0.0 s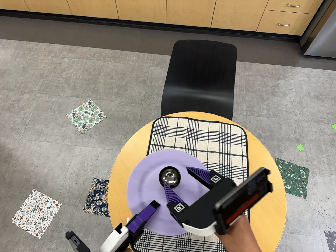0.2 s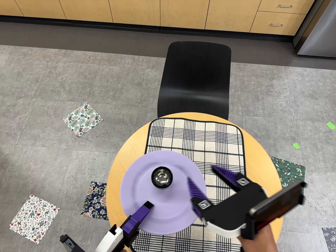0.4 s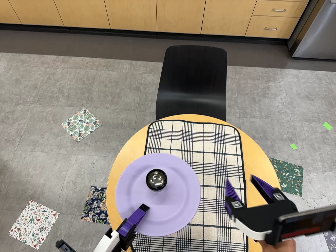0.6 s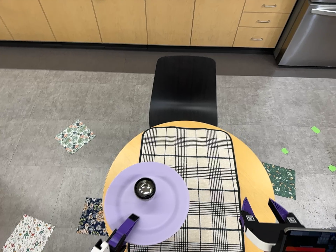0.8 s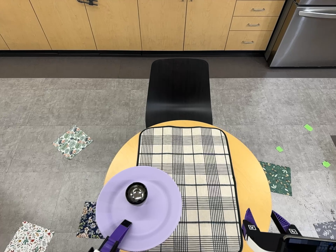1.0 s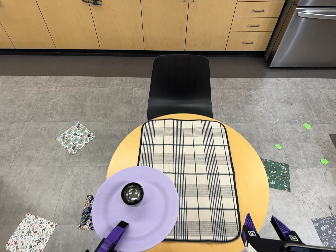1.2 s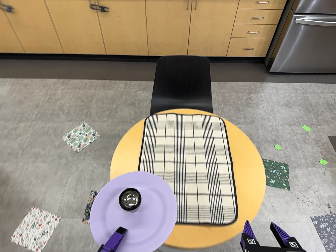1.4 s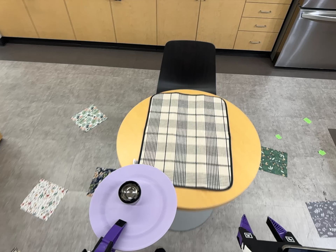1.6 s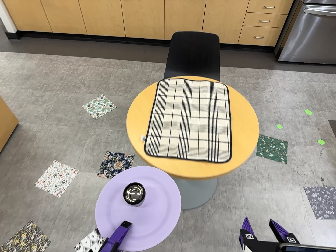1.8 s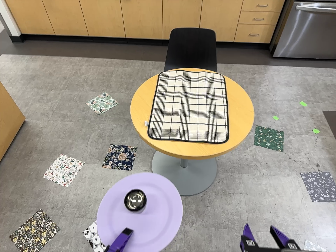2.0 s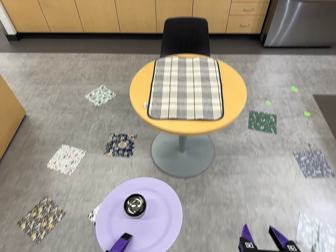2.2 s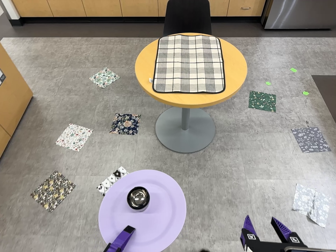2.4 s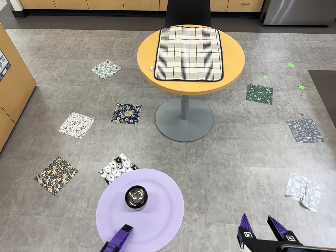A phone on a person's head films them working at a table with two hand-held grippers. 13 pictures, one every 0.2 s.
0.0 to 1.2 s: The camera travels toward the bottom of its view and backward, about 30 cm, so close, fixed things drift upward. Its aim tips toward the top of its view by about 10 degrees.
1.2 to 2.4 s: The camera travels toward the bottom of its view and backward, about 90 cm, so close, fixed things drift upward.
The film runs backward here.
